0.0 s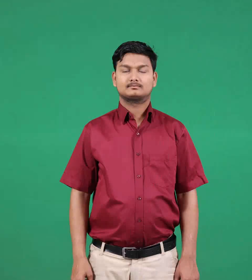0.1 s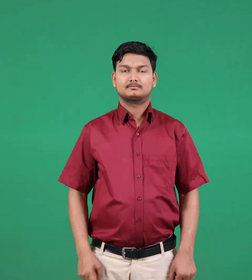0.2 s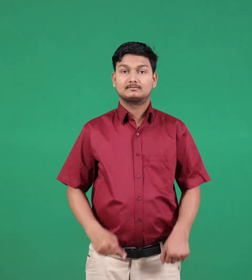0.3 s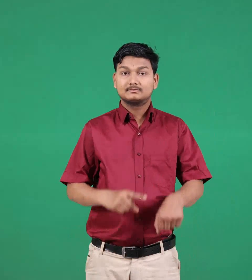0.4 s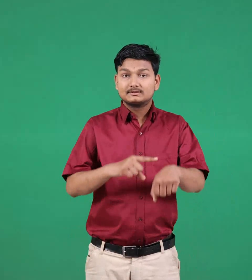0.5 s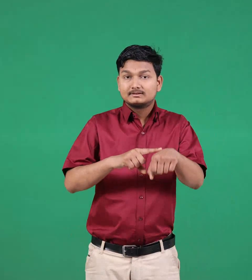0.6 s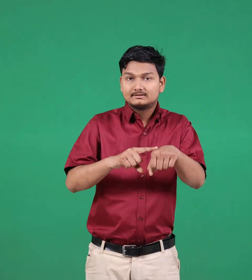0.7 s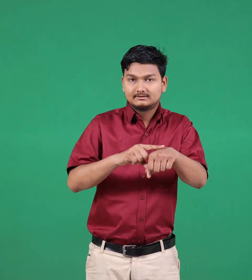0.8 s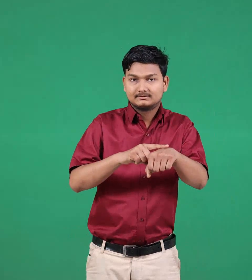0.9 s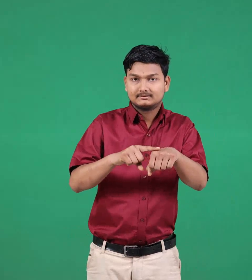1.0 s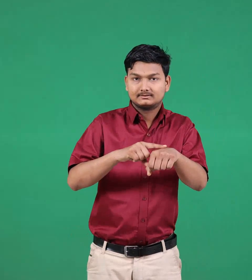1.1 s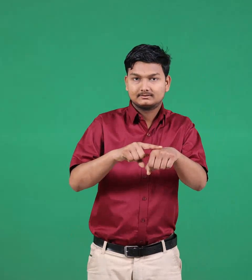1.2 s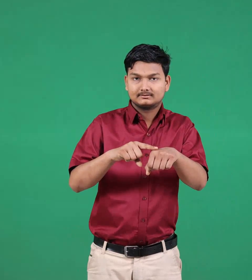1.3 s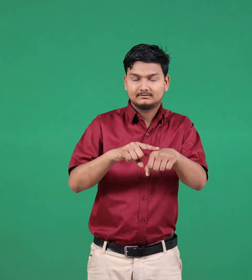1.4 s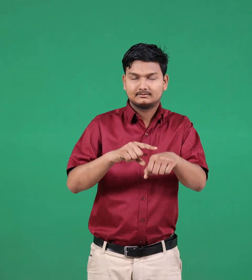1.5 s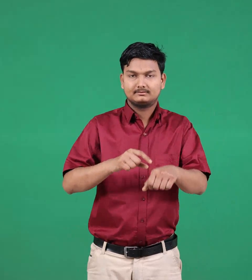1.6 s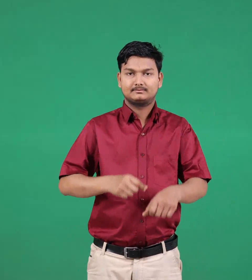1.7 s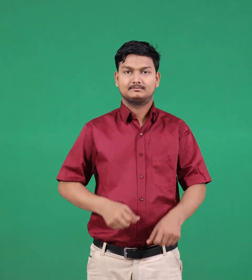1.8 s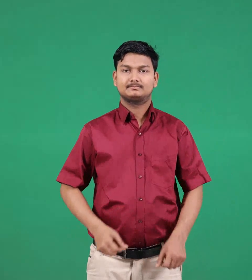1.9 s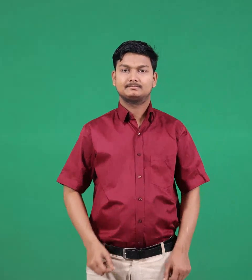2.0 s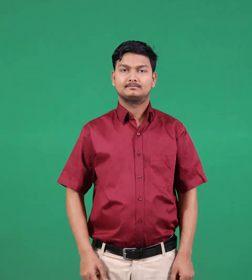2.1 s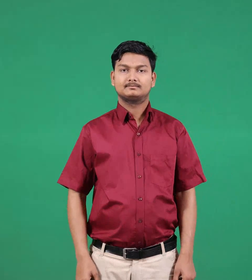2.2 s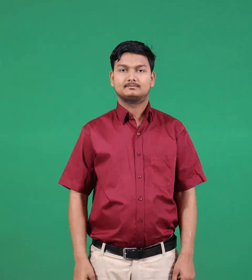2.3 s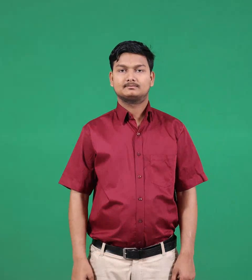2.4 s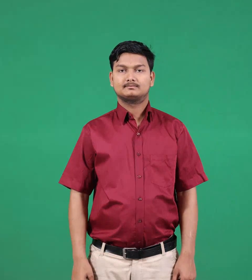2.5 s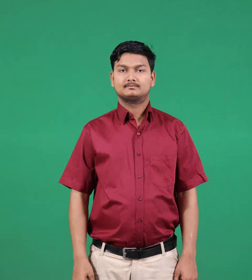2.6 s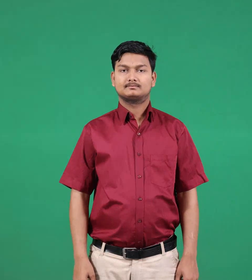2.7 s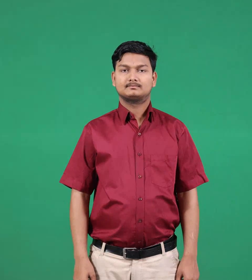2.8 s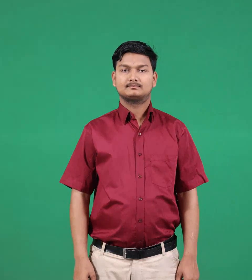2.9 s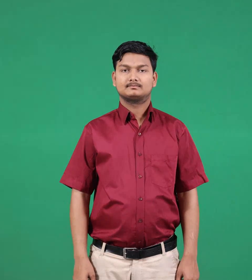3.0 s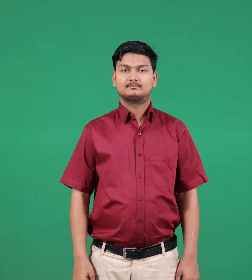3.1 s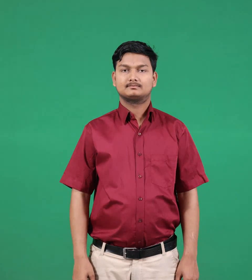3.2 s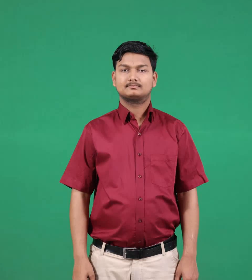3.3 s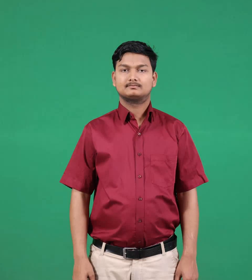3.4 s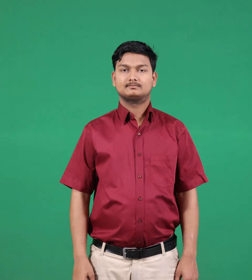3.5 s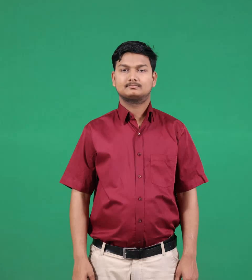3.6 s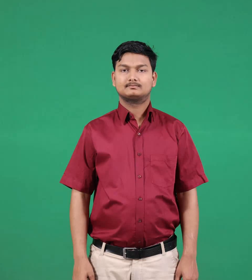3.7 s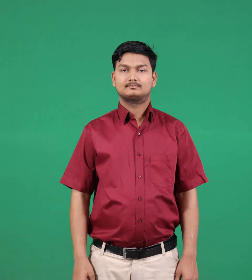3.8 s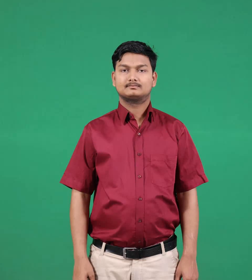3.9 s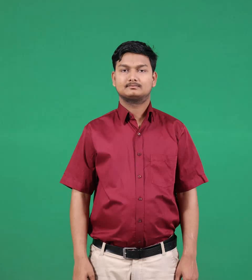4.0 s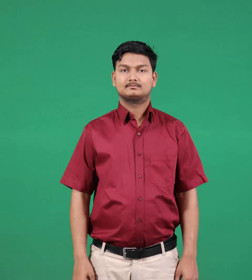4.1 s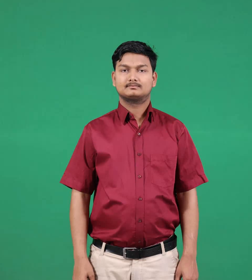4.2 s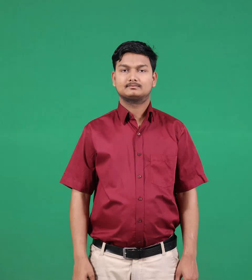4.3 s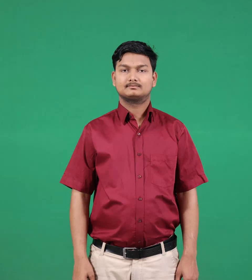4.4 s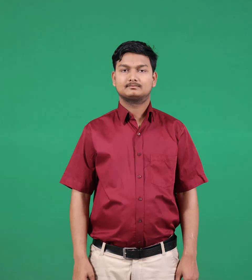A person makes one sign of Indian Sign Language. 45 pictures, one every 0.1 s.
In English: brown
